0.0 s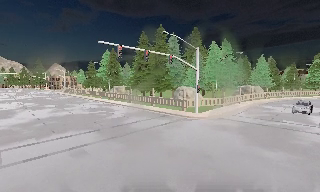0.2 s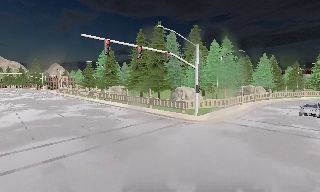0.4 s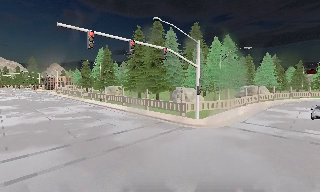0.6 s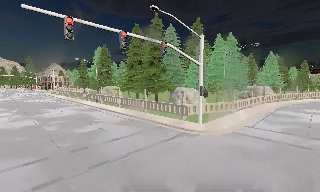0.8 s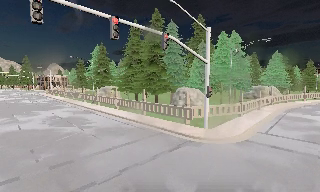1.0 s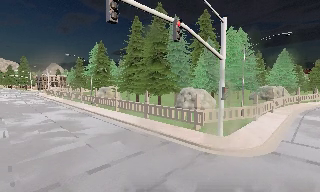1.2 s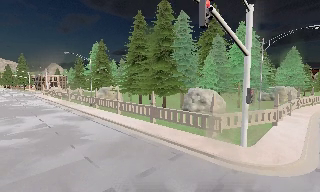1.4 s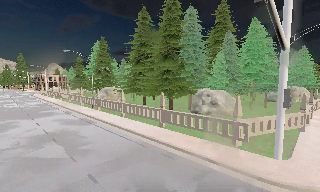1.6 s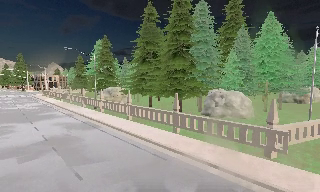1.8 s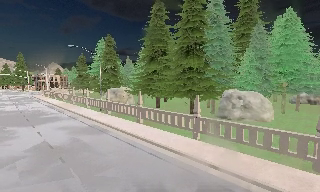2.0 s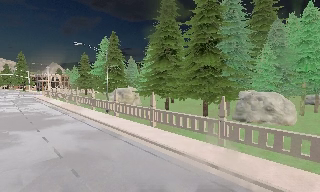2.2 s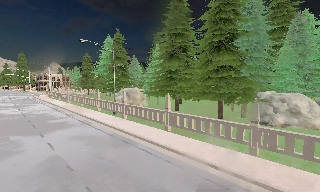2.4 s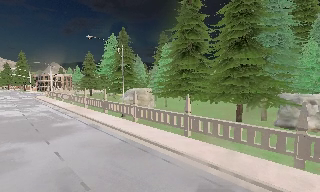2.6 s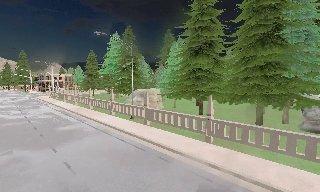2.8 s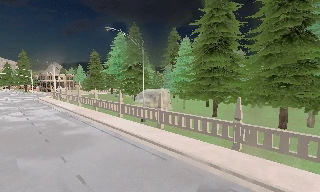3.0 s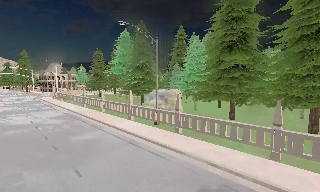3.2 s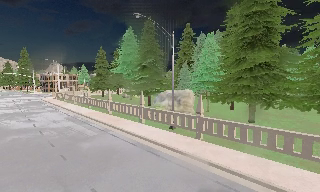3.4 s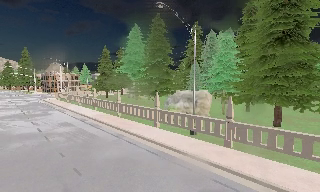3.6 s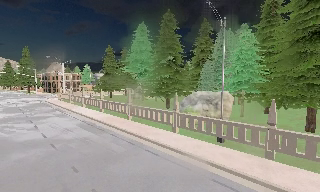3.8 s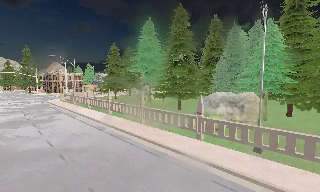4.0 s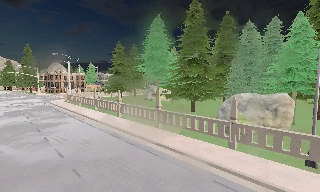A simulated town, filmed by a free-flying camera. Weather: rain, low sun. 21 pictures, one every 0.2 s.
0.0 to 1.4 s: The camera travels forward, about 12 m, so what stands in front looms larger.
1.4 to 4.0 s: The camera travels to its left and forward, about 25 m, so close, fixed things drift to the right.
The film runs forward here.
